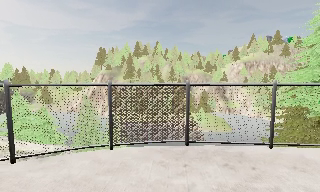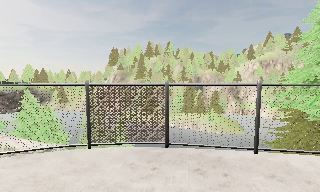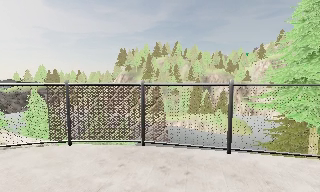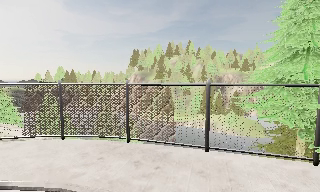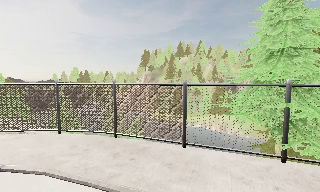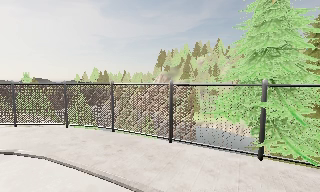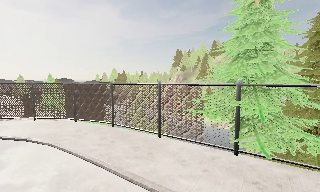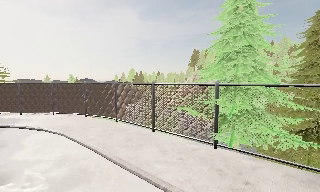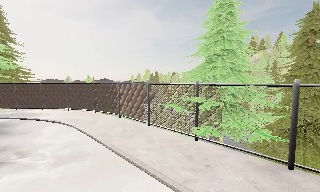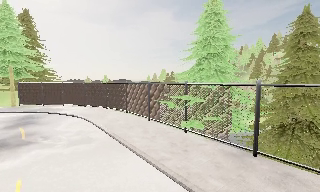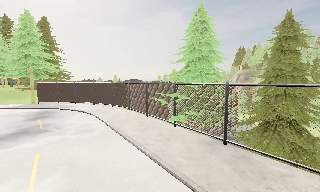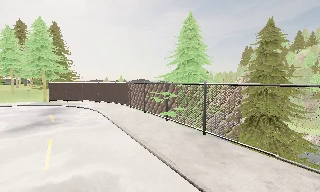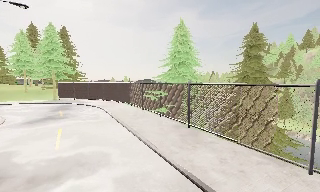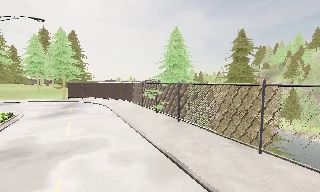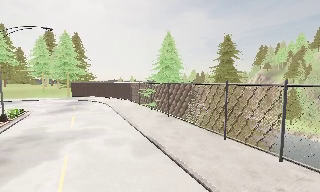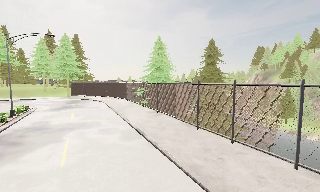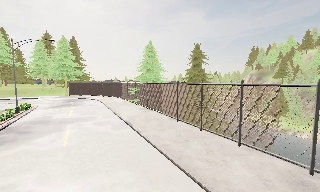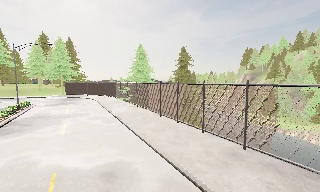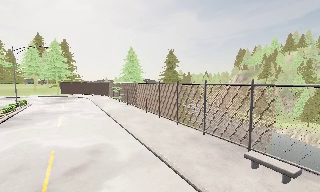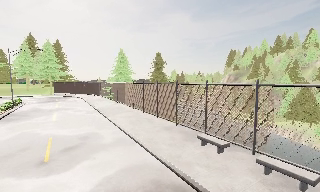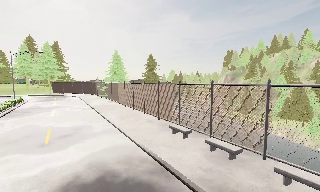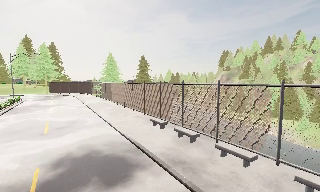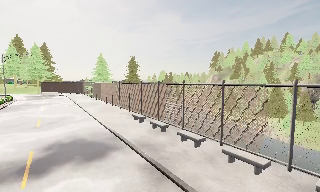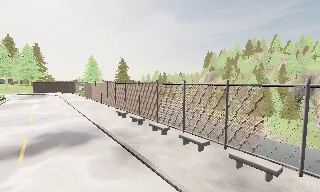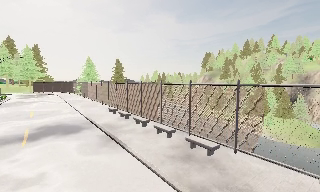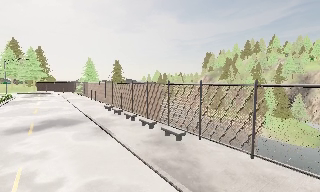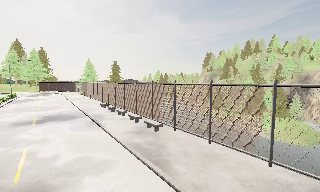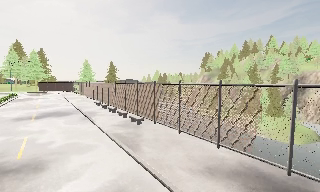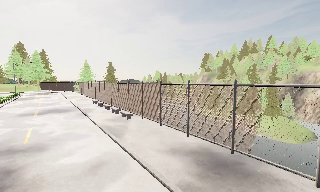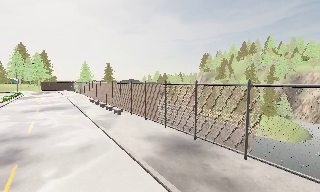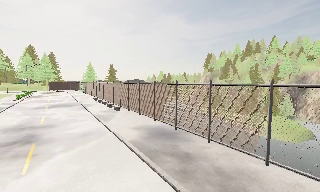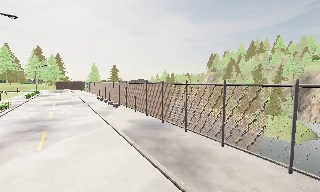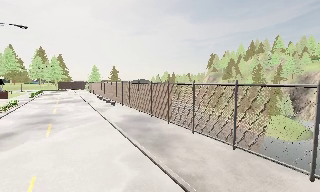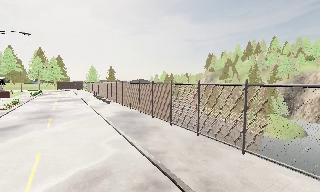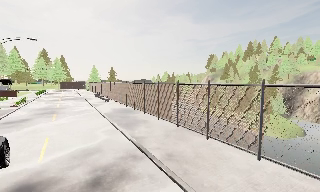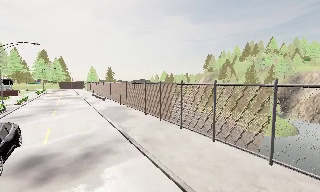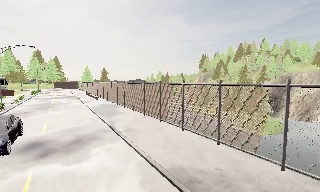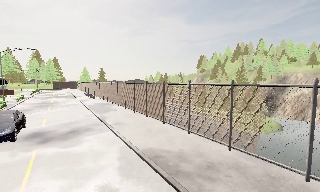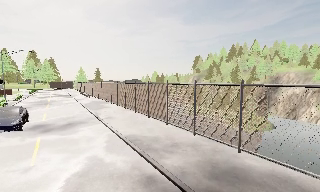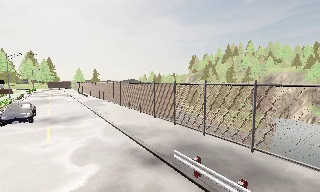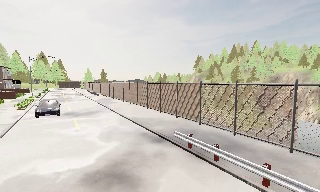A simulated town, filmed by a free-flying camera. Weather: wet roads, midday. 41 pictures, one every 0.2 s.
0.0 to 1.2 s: The camera pans to its left, which is counterclockwise from overhead, by about 30 degrees. It travels to its right, about 10 m.
1.2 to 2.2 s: The camera pans to its left, which is counterclockwise from overhead, by about 25 degrees. It travels backward and to its right, about 10 m, so what stands in front gets smaller.
2.2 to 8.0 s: The camera travels backward and to its right, about 65 m, so what stands in front gets smaller.
The film runs backward here.
